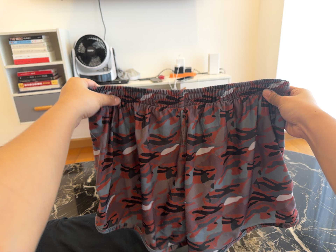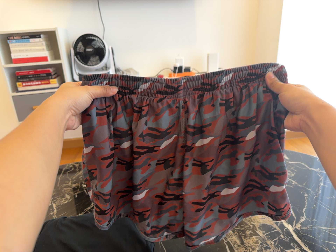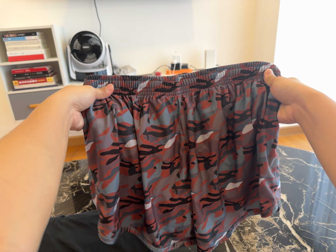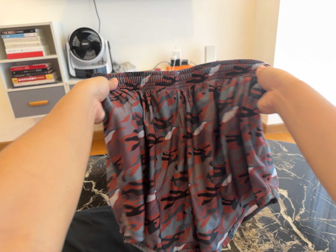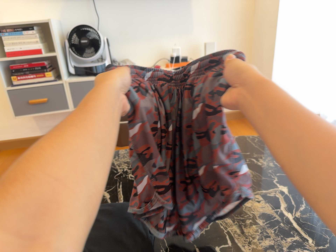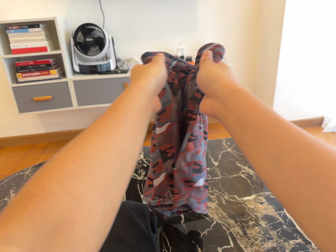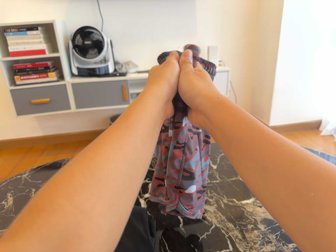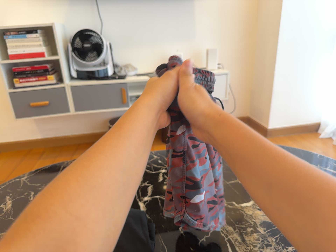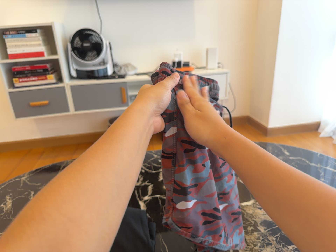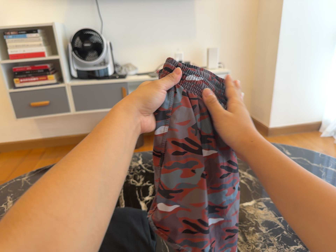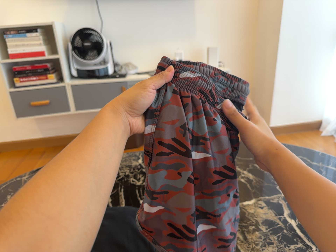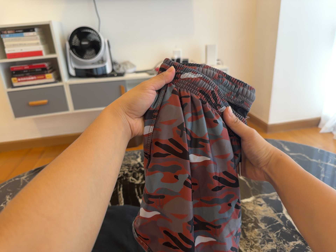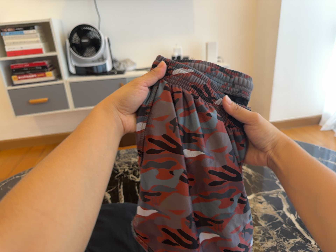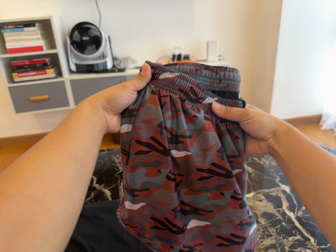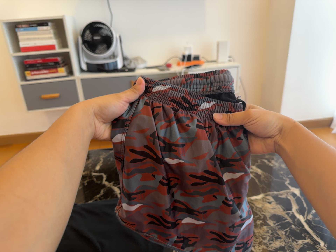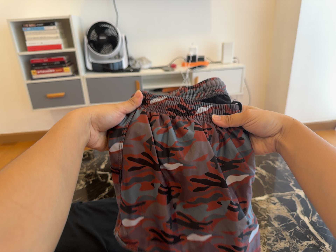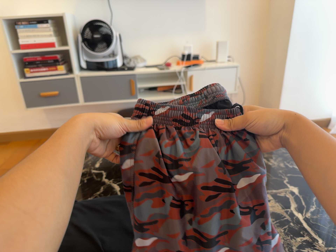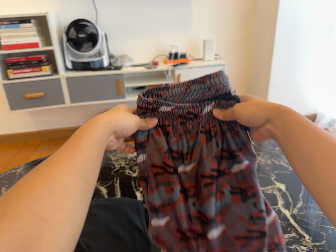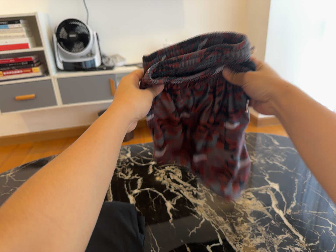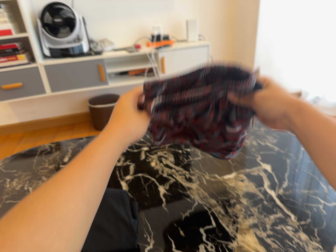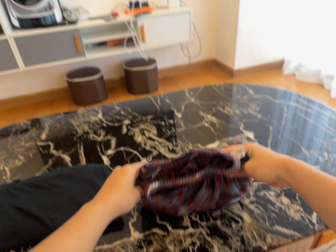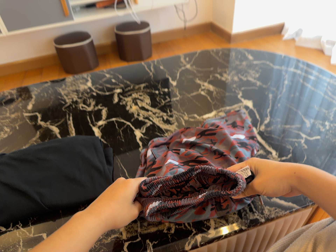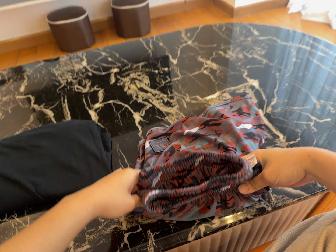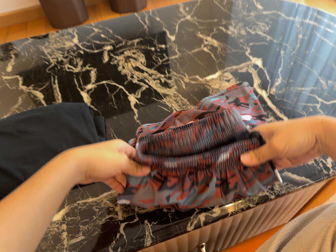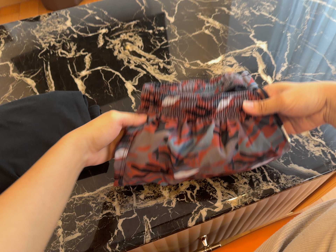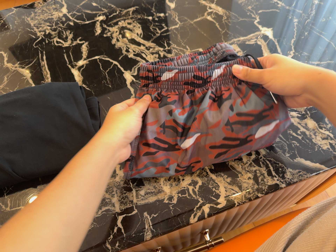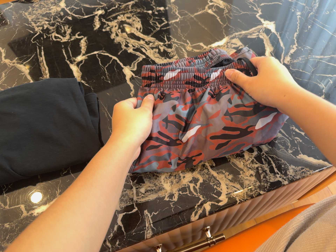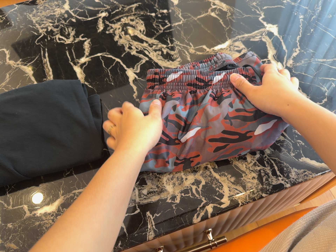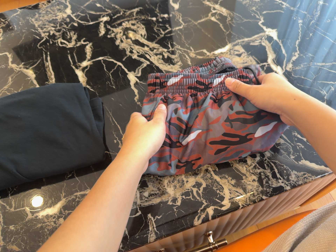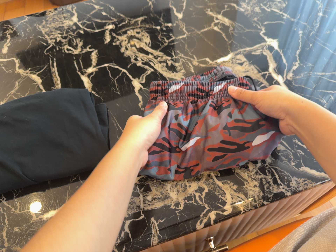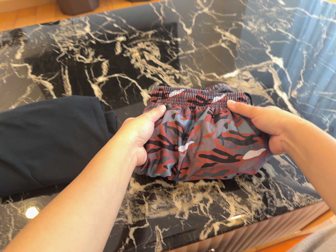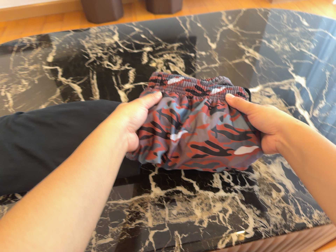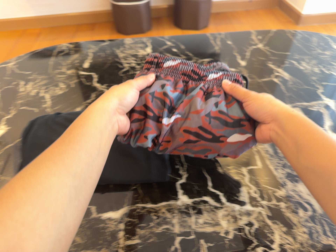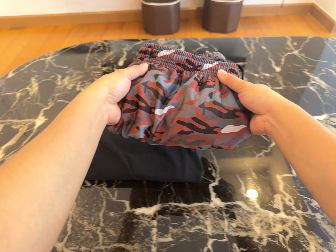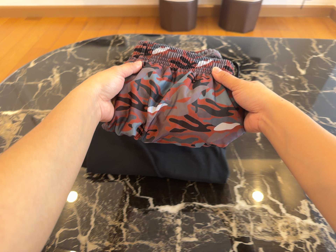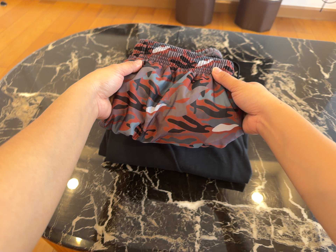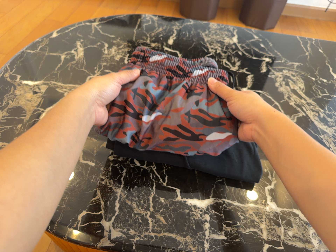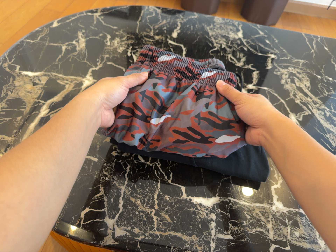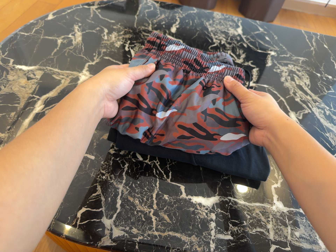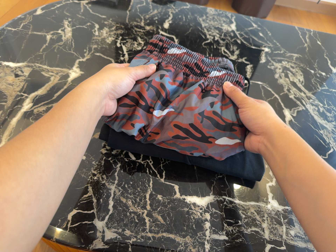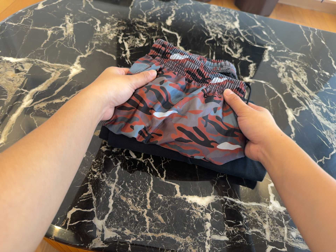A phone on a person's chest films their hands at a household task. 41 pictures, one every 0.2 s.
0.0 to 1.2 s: The camera shifts only a little, or ends up much as it began.
1.2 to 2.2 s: The camera keeps its place and its aim.
2.2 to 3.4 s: The camera shifts only a little, or ends up much as it began.
3.4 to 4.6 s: The camera travels forward, about 16 cm, so what stands in front looms larger. Its aim tips toward the bottom of its view by about 25 degrees, and the scene shifts upward.
4.6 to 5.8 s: The camera shifts only a little, or ends up much as it began.
5.8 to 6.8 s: The scene slides to the right, as the camera pans about 10 degrees to its left. It travels to its left, about 16 cm, so close, fixed things drift to the right. It rolls about its line of sight by about 20 degrees, and the scene rotates clockwise.
6.8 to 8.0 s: The camera travels to its left and forward, about 10 cm. It rolls about its line of sight by about 10 degrees, and the scene rotates clockwise.
The film runs forward here.
